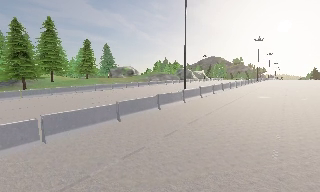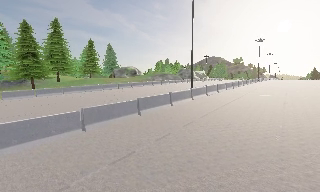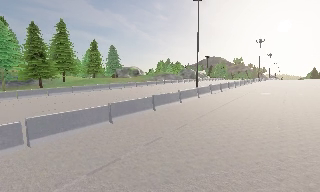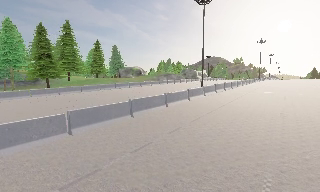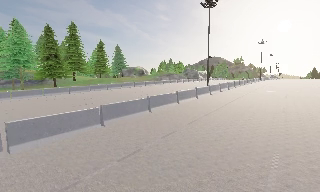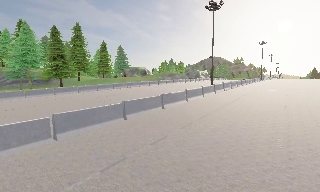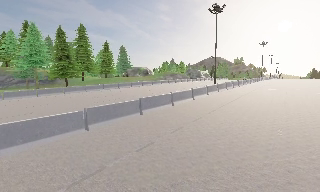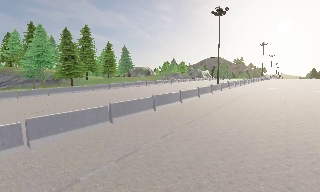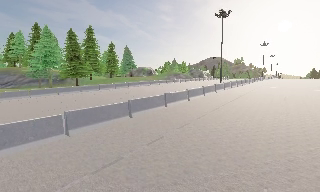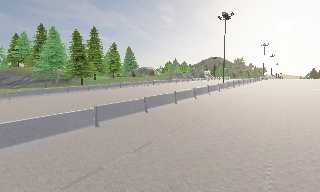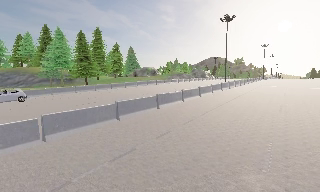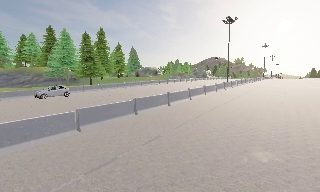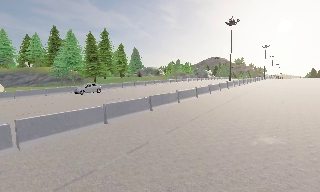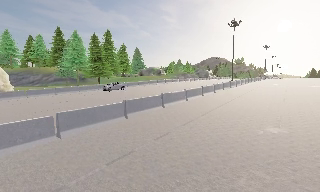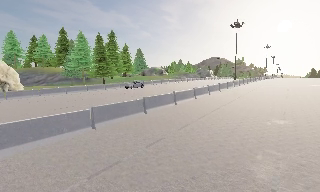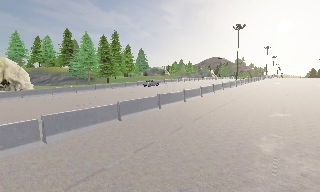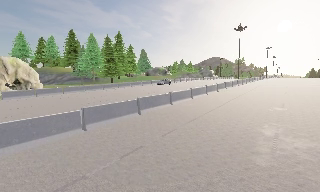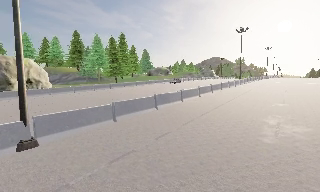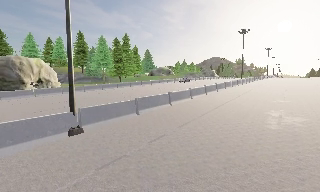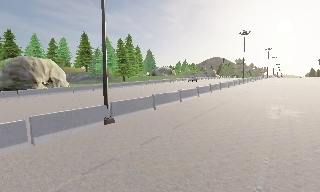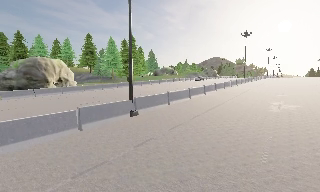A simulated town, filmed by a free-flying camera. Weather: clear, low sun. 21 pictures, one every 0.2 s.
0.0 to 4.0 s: The camera travels backward and to its left, about 30 m, so what stands in front gets smaller.
The film runs backward here.
